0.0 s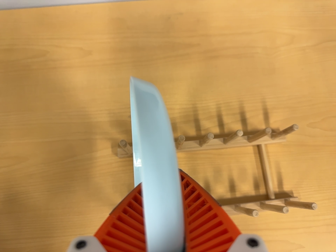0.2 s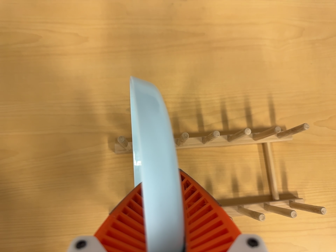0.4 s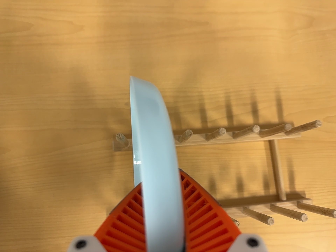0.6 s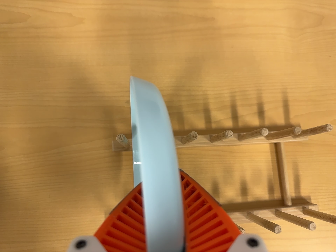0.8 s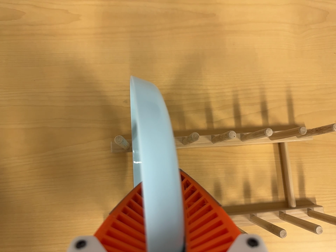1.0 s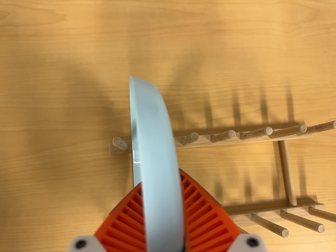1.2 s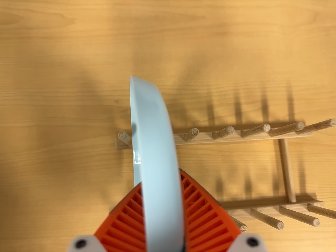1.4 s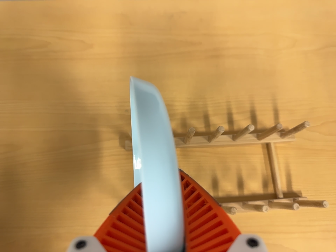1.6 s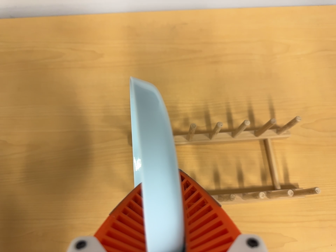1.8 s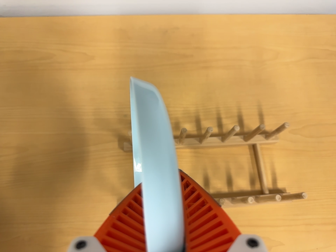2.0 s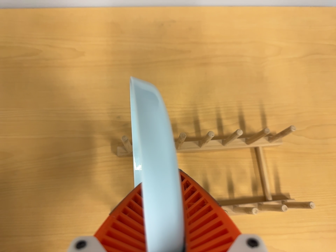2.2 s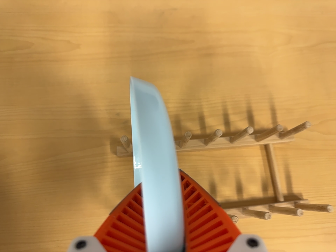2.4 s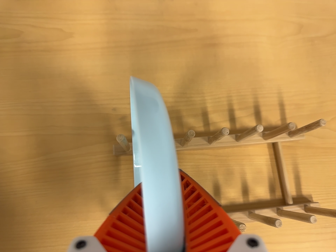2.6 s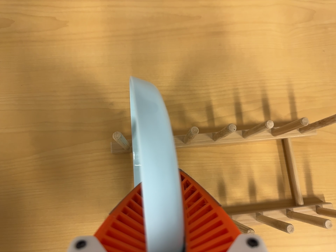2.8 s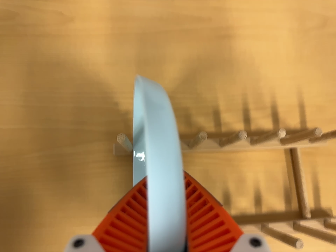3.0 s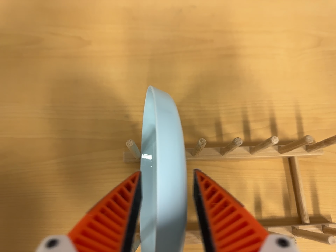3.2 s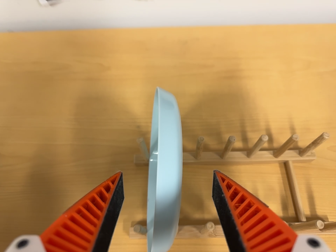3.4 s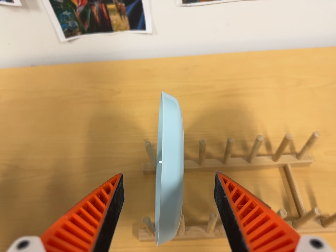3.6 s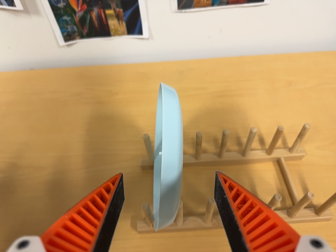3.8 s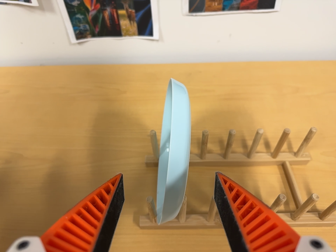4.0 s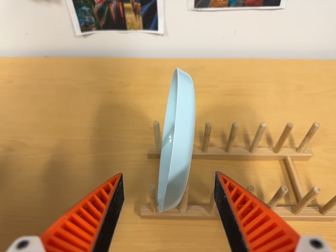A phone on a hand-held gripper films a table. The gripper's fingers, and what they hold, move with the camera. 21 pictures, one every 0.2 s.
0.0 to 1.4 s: The camera shifts only a little, or ends up much as it began.
1.4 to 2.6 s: The camera travels forward, about 9 cm, so what stands in front looms larger.
2.6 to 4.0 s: The camera travels toward the bottom of its view and backward, about 22 cm. Its aim tips toward the top of its view by about 30 degrees.
The film runs forward here.
